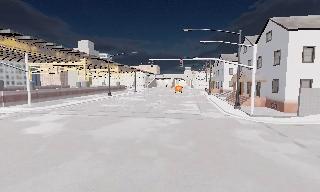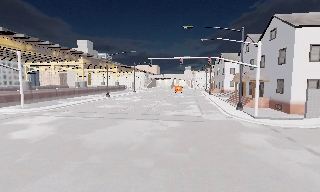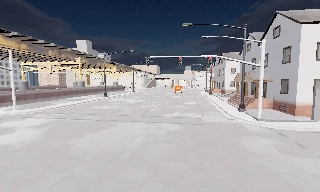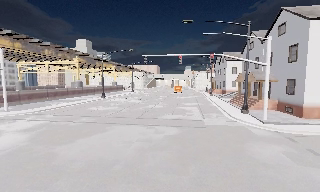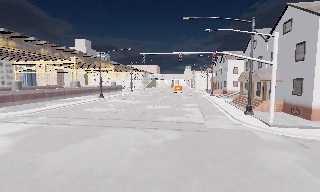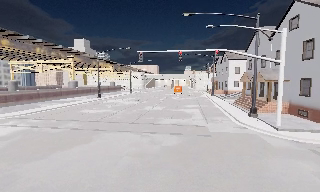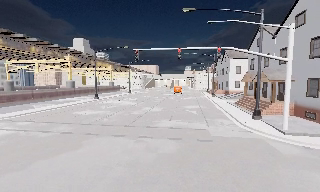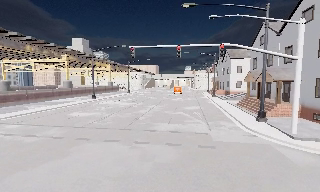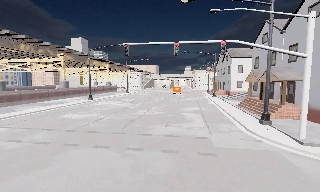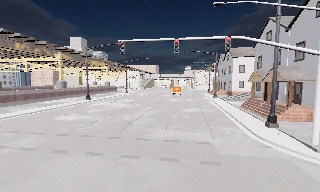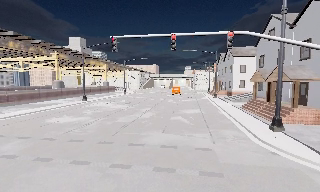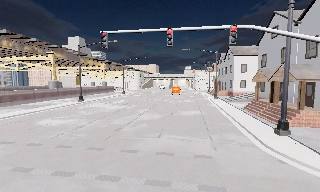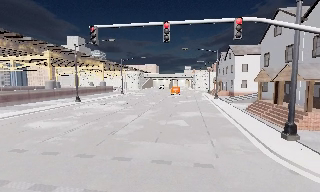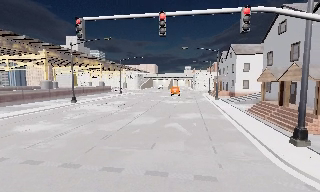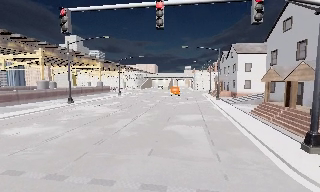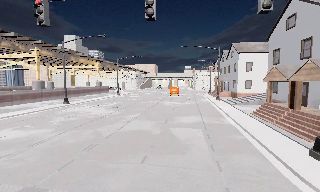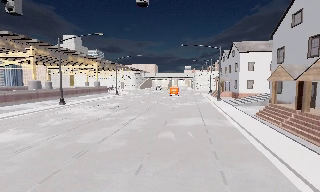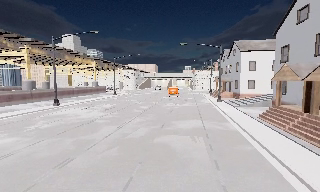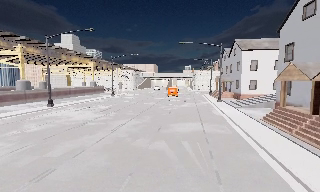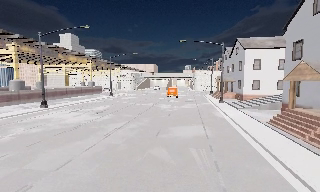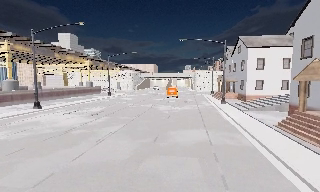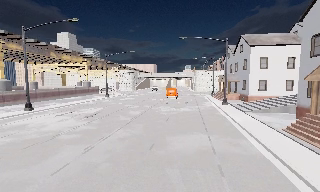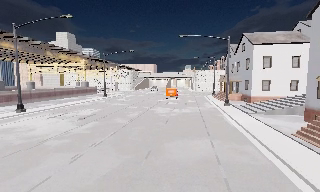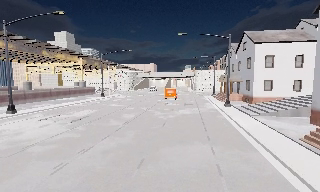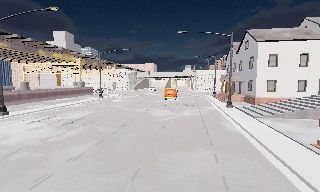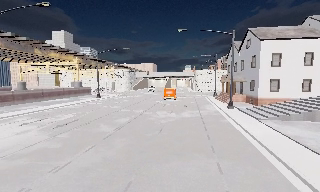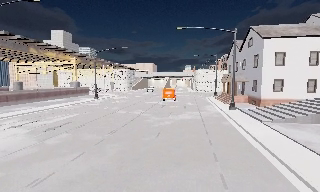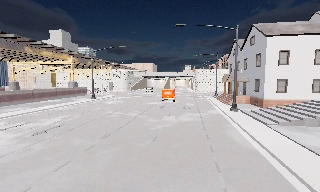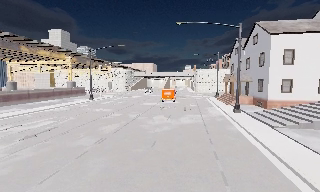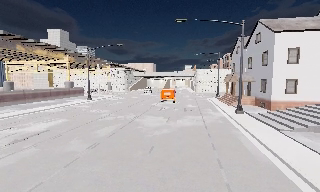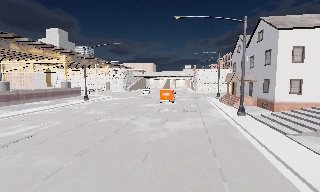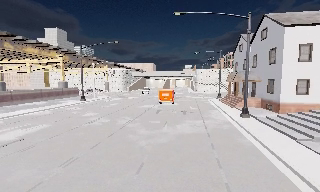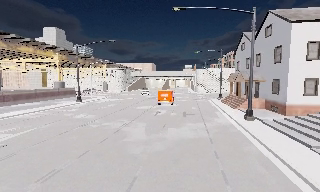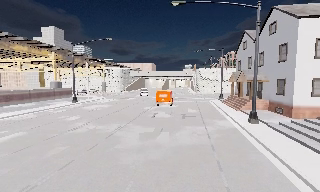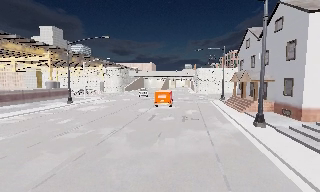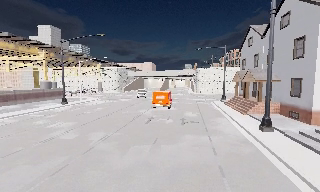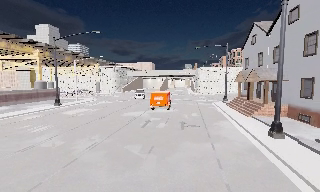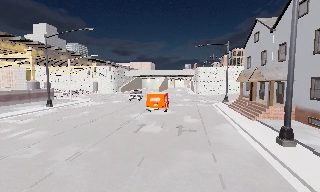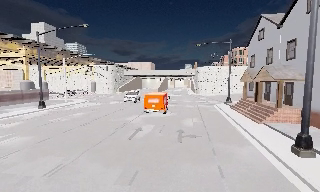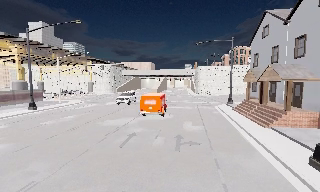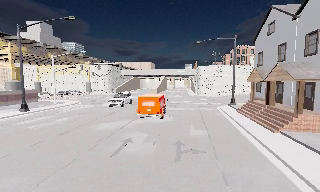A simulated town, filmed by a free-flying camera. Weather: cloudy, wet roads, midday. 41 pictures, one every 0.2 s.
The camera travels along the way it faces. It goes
forward.
0.0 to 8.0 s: The camera travels forward, about 40 m, so what stands in front looms larger.
The film runs forward here.
